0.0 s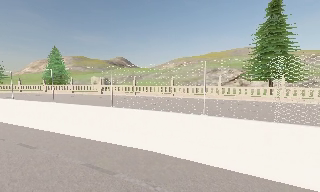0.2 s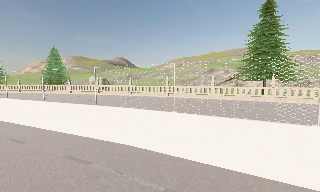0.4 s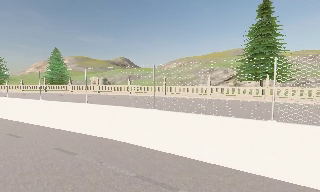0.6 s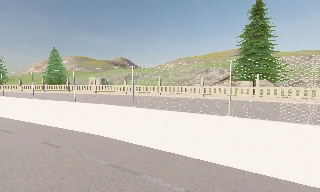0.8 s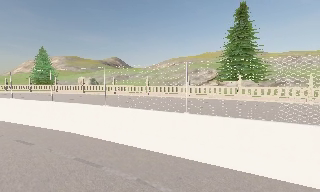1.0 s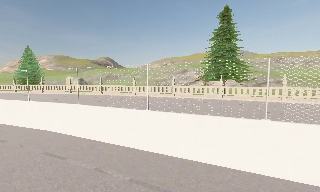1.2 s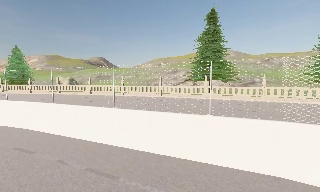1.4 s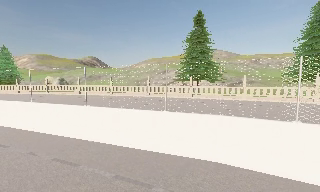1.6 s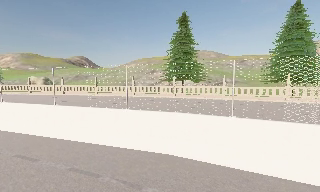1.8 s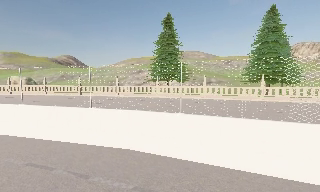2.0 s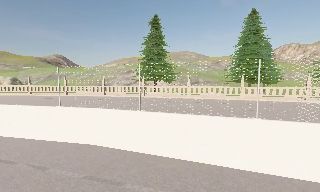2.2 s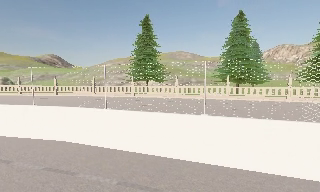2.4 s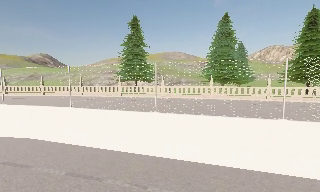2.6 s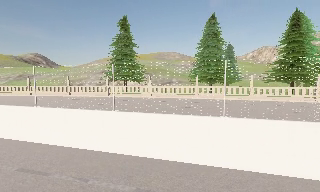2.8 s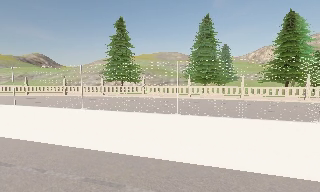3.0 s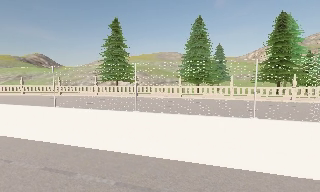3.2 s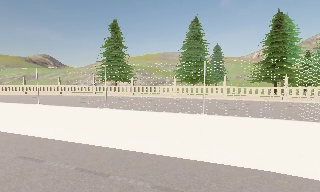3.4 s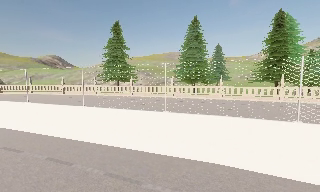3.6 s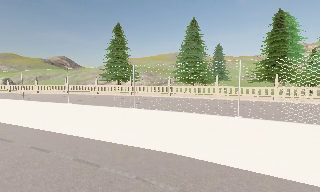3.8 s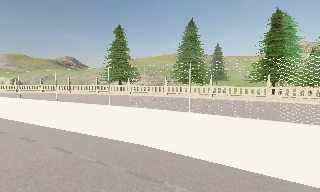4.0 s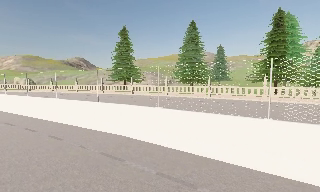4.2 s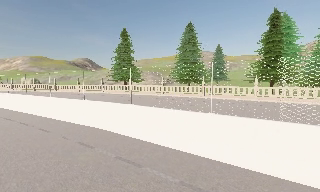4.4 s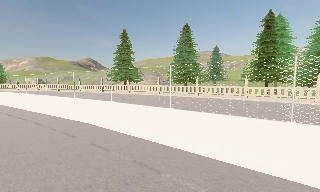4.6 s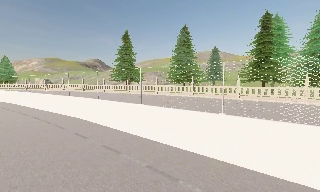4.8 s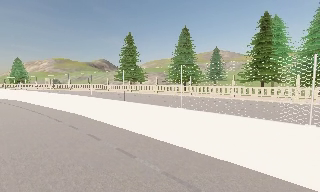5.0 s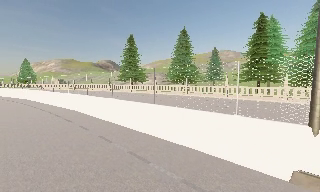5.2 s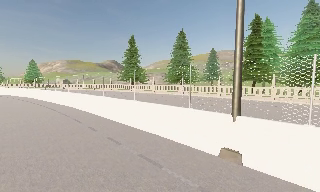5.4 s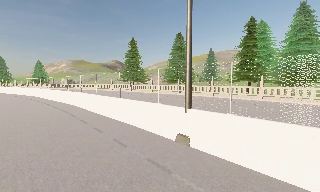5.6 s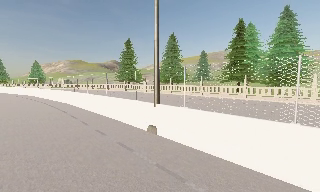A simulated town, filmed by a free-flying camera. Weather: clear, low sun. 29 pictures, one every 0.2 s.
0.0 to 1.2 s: The camera travels to its right and backward, about 6 m, so close, fixed things drift to the left.
1.2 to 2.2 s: The camera pans to its right, which is clockwise from overhead, by about 10 degrees. It travels to its right and backward, about 6 m, so close, fixed things drift to the left.
2.2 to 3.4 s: The camera travels to its right, about 8 m, so close, fixed things drift to the left.
3.4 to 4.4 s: The camera pans to its left, which is counterclockwise from overhead, by about 10 degrees. It travels to its right and backward, about 7 m, so close, fixed things drift to the left.
4.4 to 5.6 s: The camera travels to its right and backward, about 10 m, so close, fixed things drift to the left.
The film runs forward here.
